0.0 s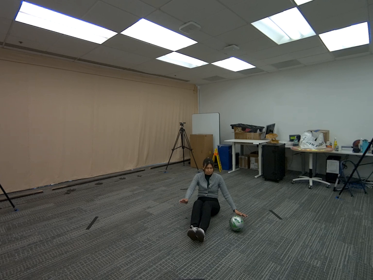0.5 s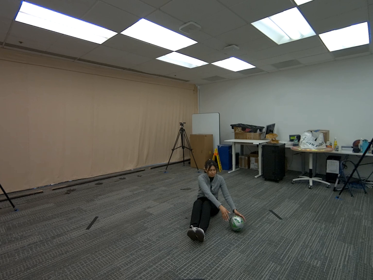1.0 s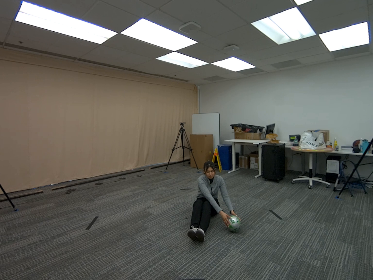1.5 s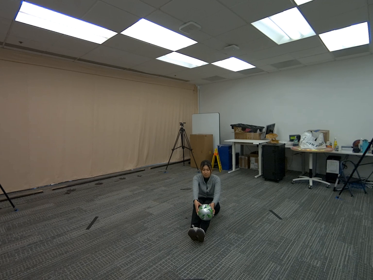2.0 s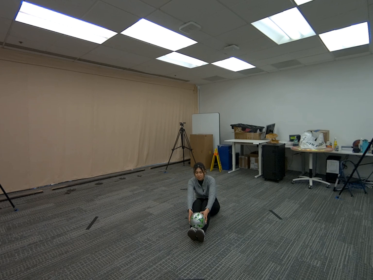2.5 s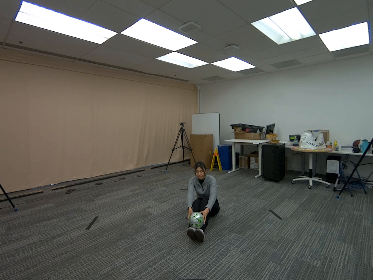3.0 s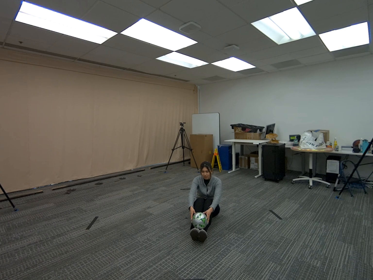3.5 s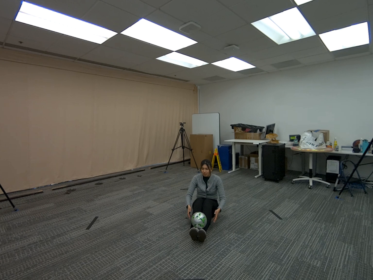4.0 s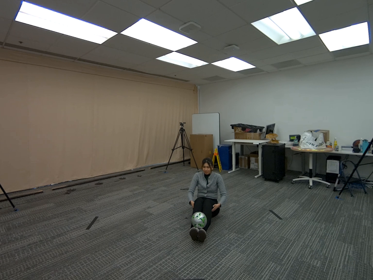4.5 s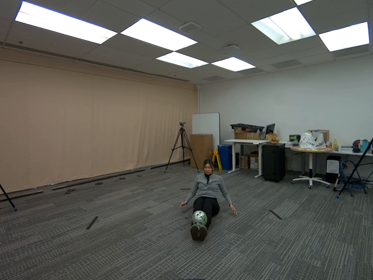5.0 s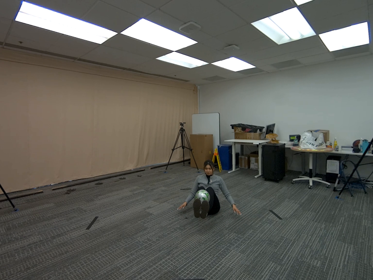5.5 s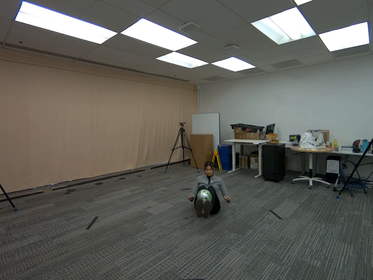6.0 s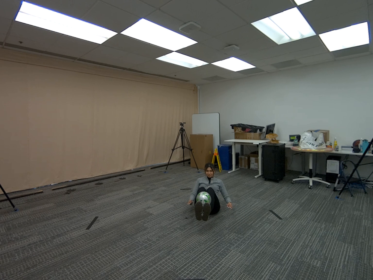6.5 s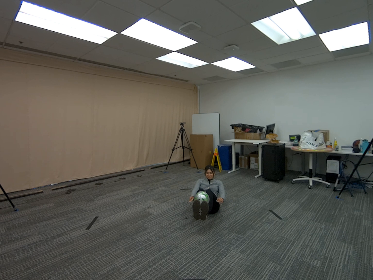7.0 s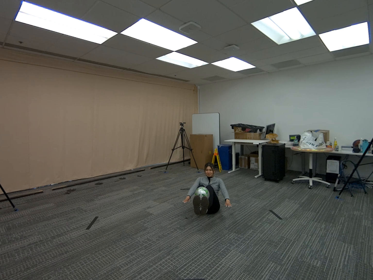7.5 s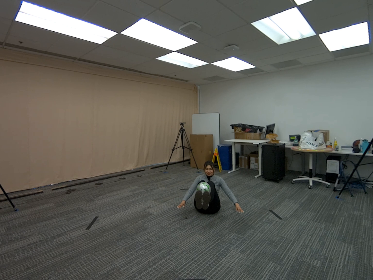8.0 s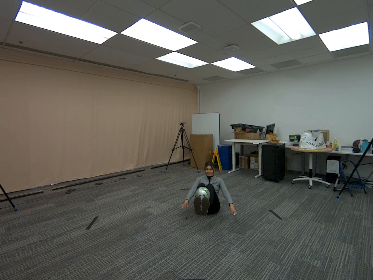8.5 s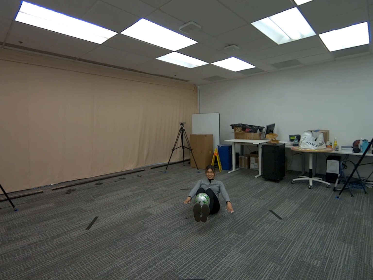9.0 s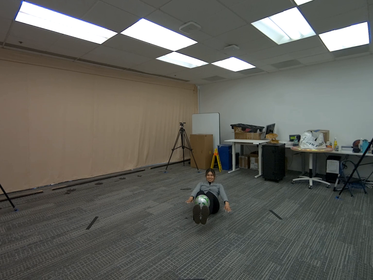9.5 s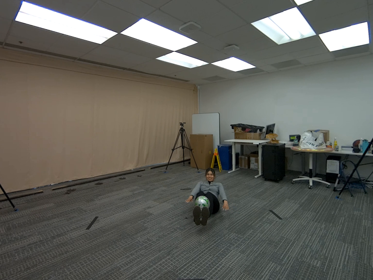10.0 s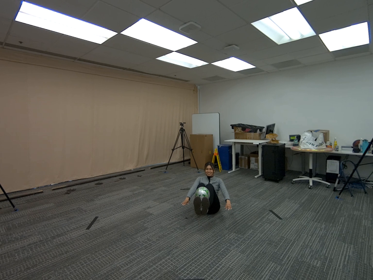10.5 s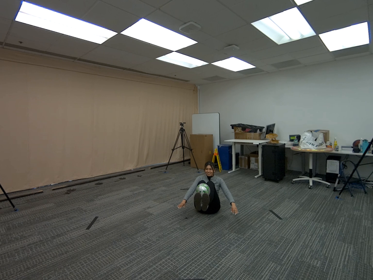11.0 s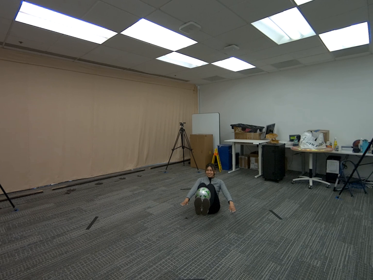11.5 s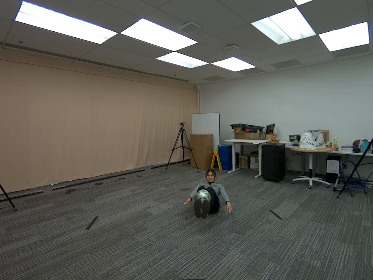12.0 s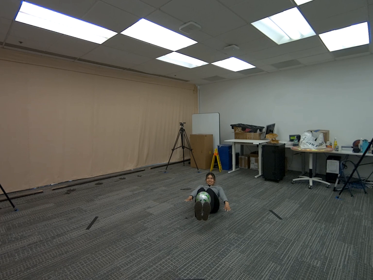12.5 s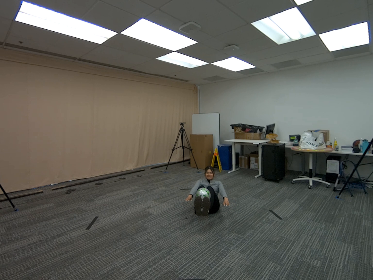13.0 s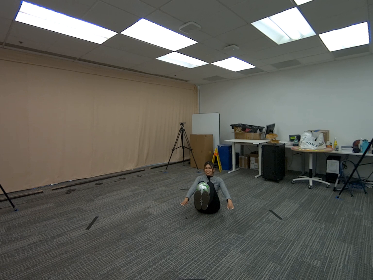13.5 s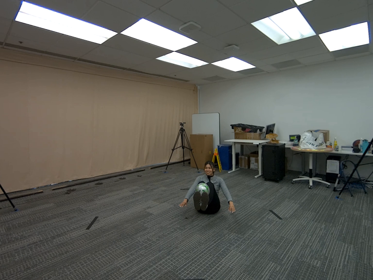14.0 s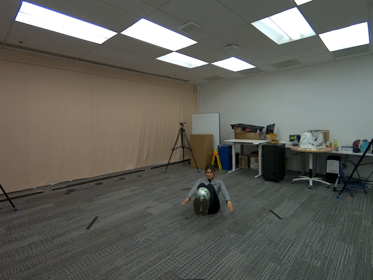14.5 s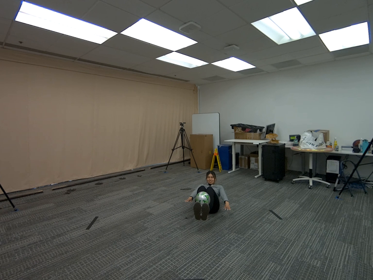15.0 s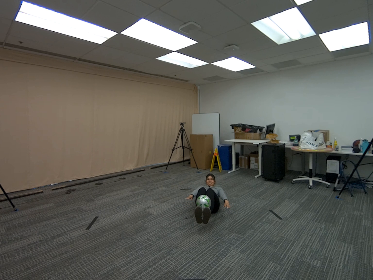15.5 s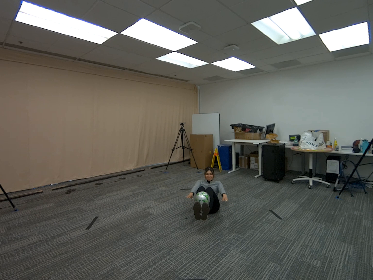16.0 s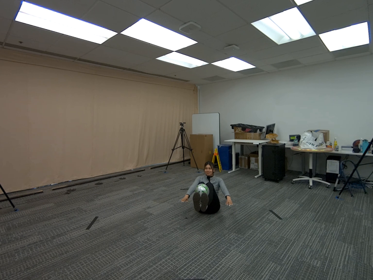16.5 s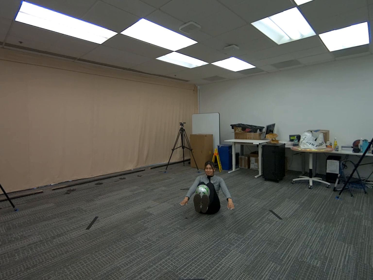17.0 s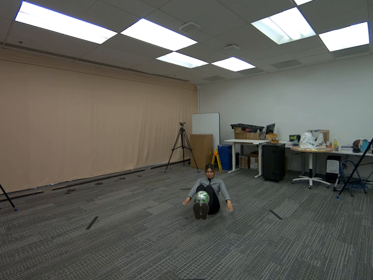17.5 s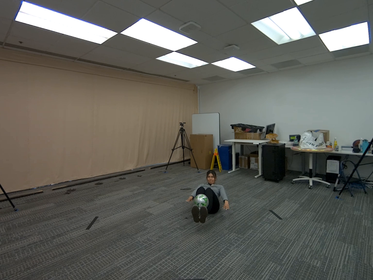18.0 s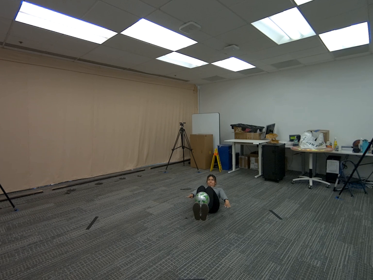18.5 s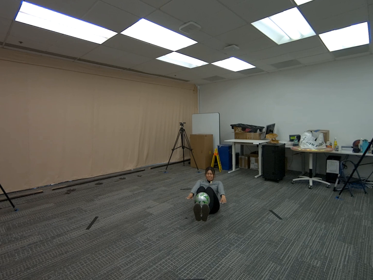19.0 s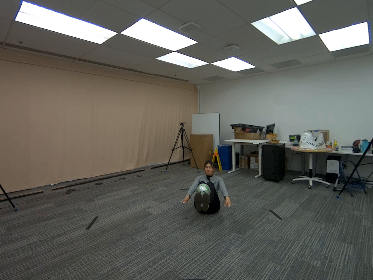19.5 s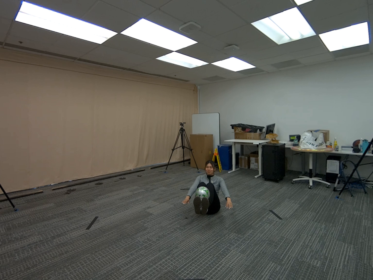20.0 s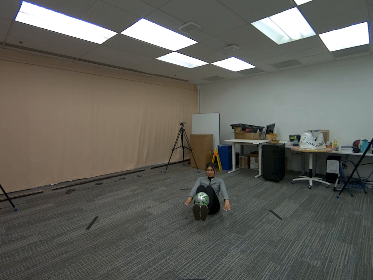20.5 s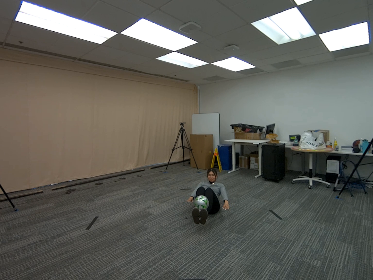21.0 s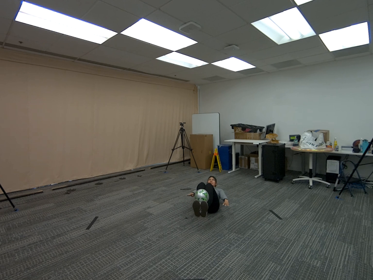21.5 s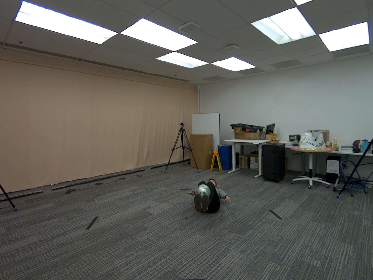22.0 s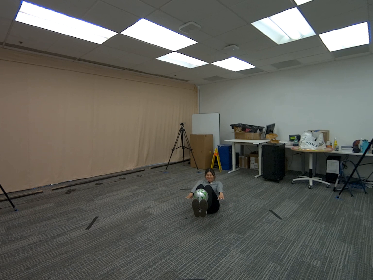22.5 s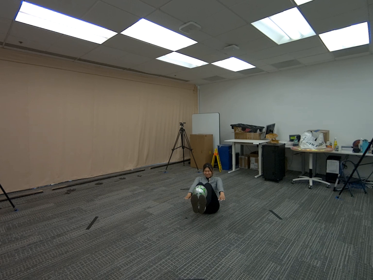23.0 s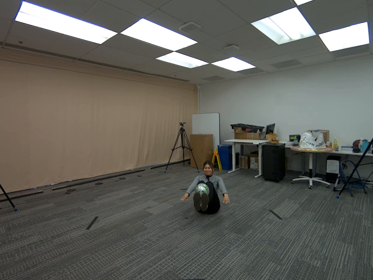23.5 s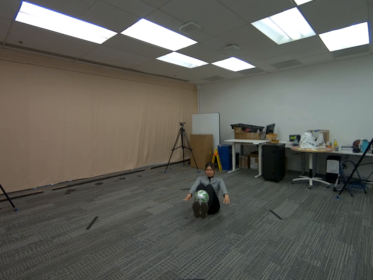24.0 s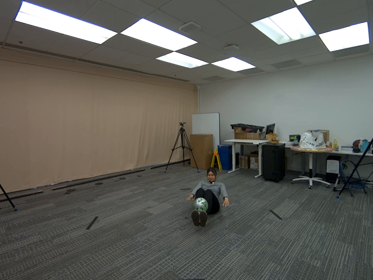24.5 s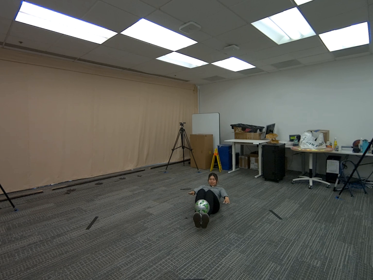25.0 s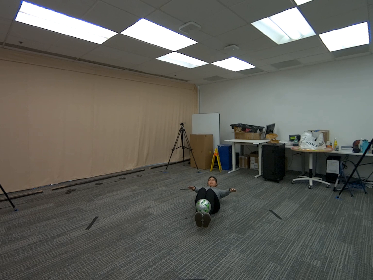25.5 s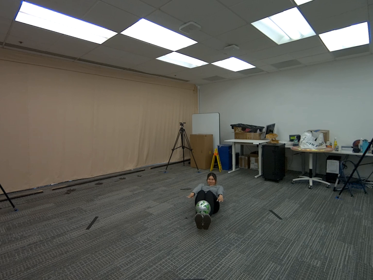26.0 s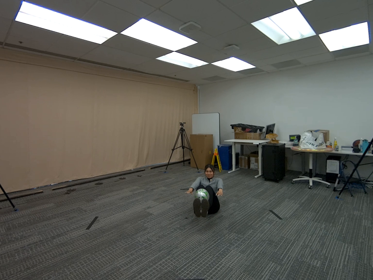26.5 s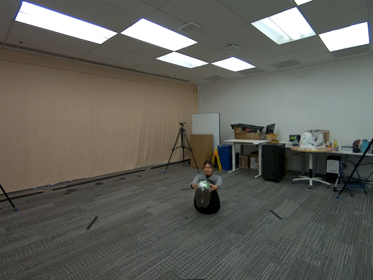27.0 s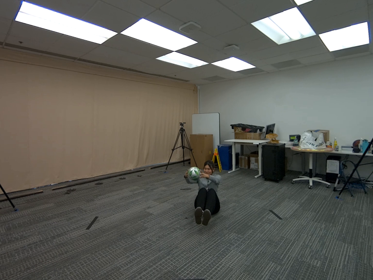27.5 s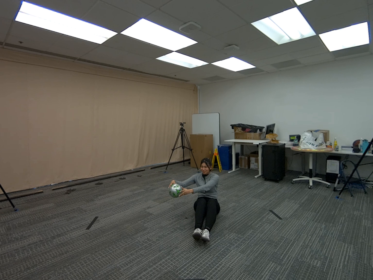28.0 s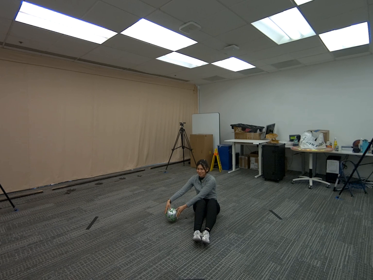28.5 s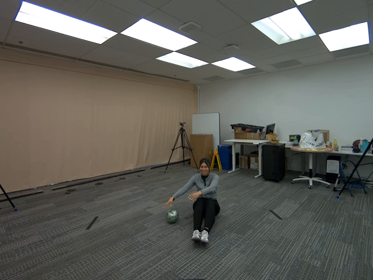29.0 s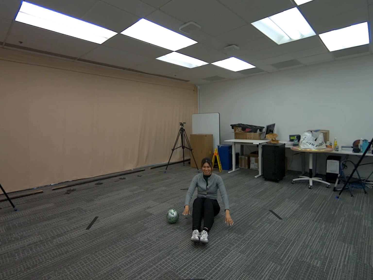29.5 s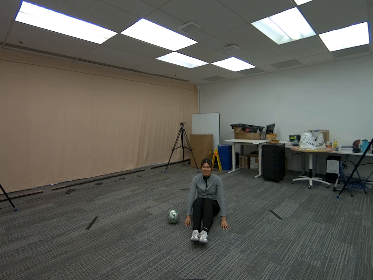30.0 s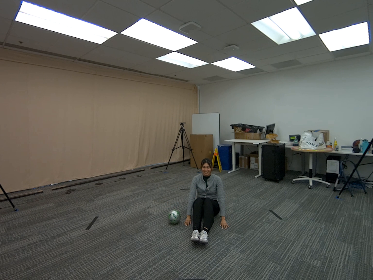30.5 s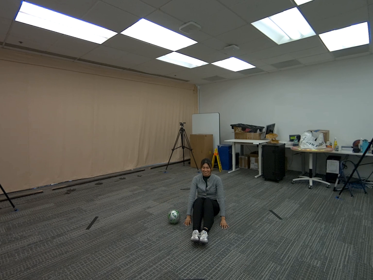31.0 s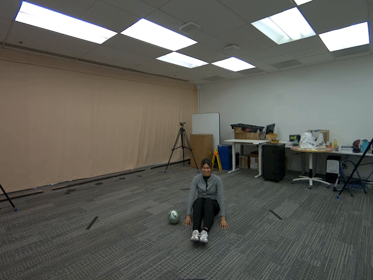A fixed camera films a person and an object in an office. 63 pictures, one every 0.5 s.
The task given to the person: Begin by sitting on the floor with your feet out. Grasp the soccer ball near you and proceed to lift both legs up and balance the soccer ball on your ankles while proceeding to perform sit ups. Maintain the ball balance and stable throughput the sit ups.
